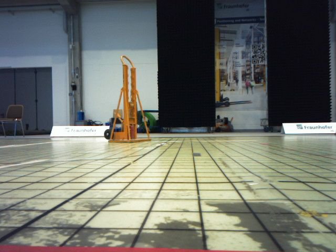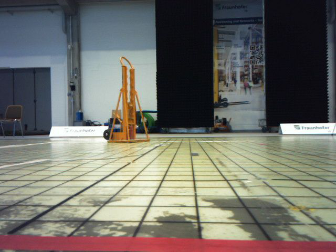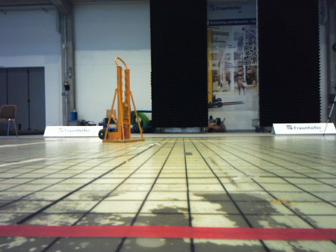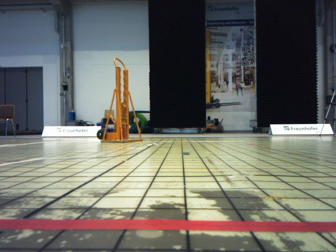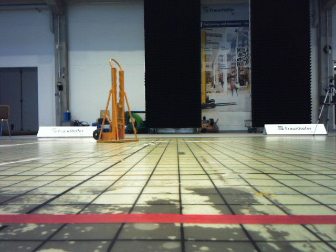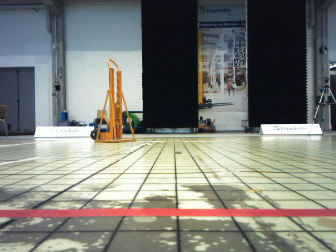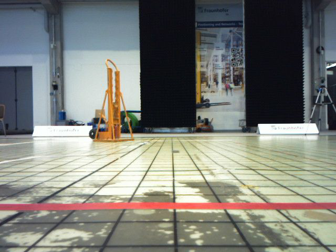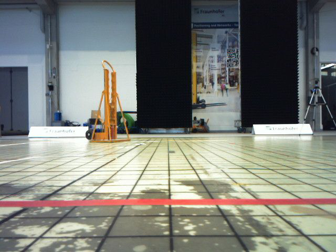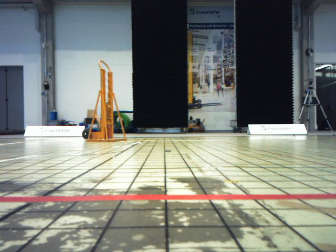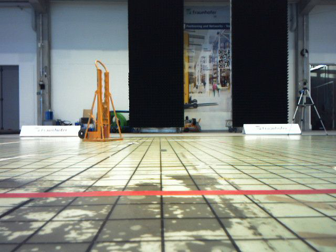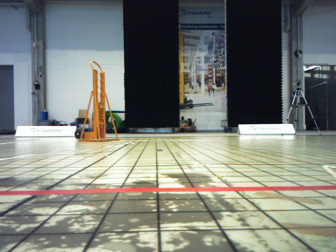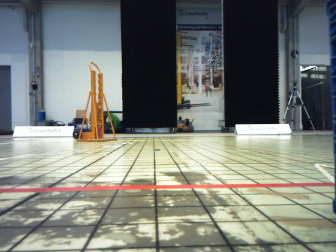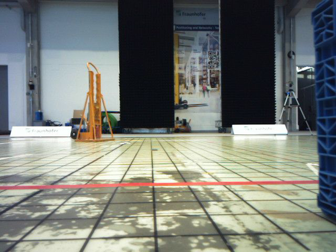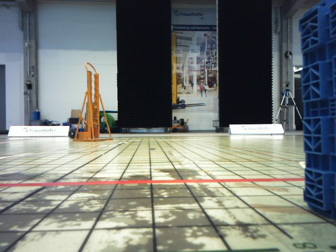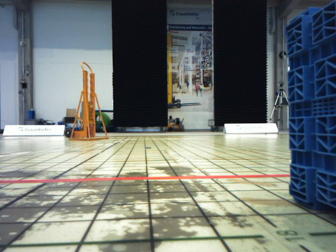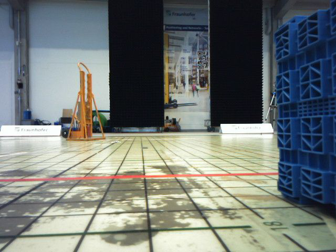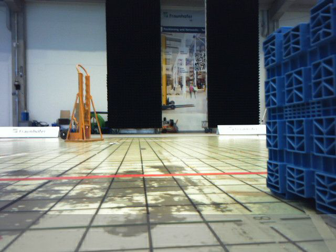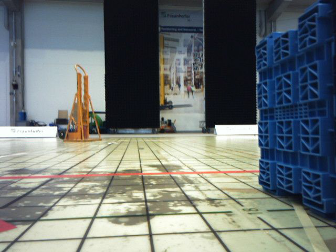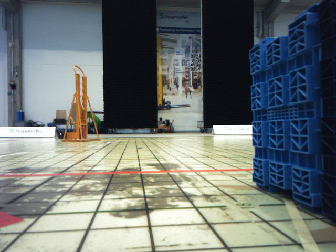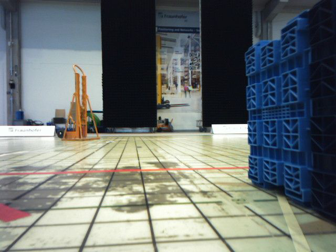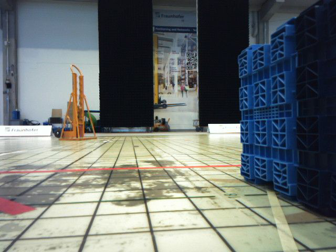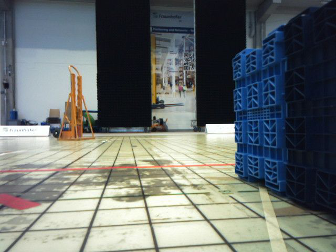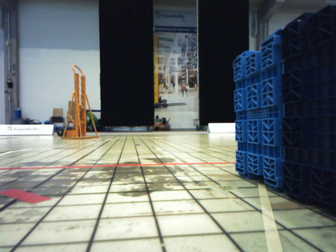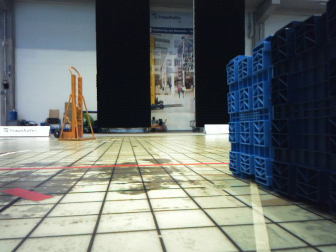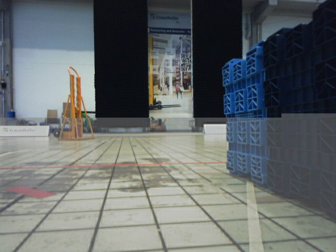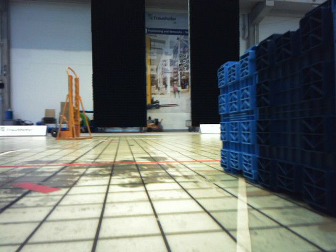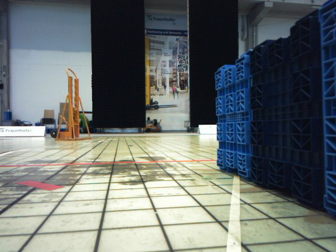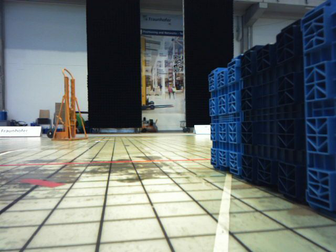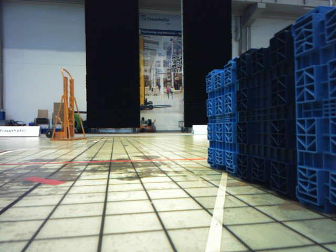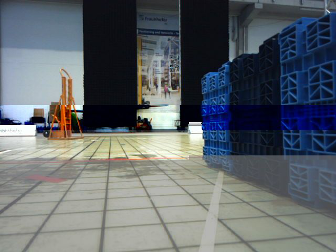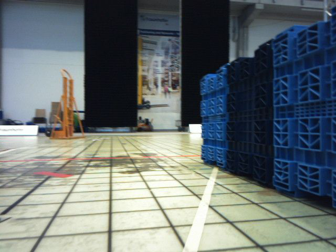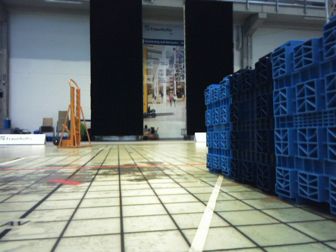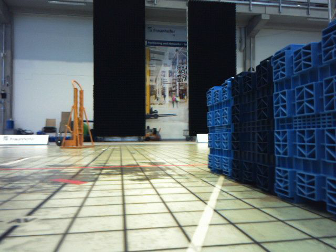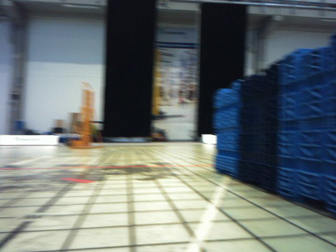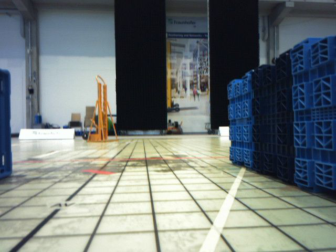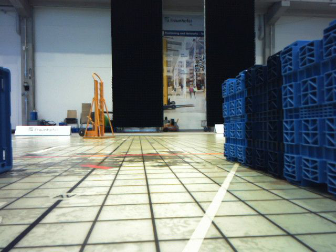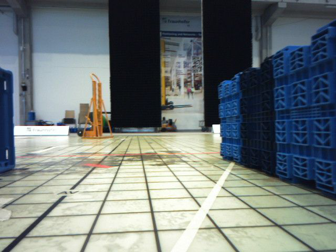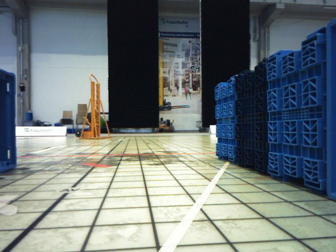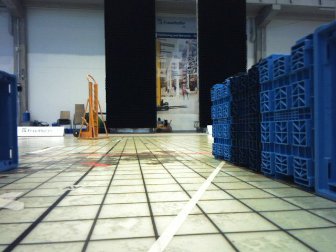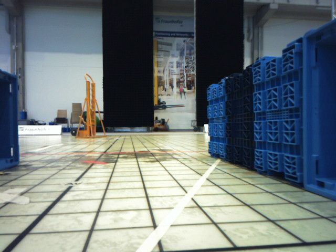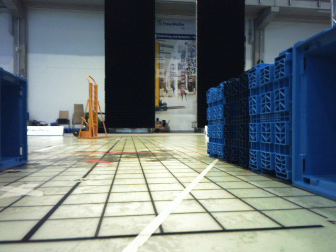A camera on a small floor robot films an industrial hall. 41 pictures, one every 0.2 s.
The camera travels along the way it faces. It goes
backward.
0.0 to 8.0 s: The camera swings to its right by about 10 degrees, and the scene slides to the left. It travels backward, about 1.6 m, so what stands in front gets smaller.
The film runs backward here.
